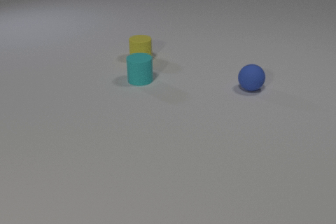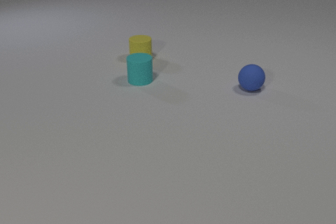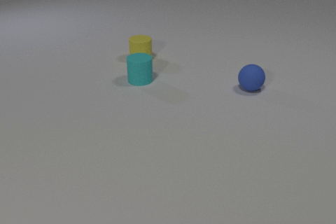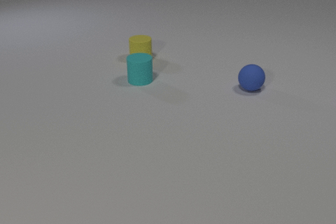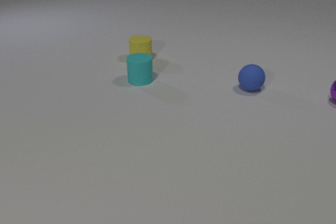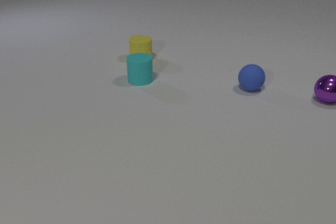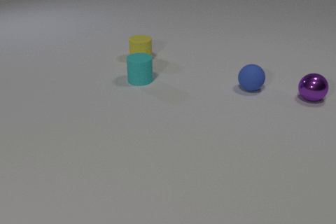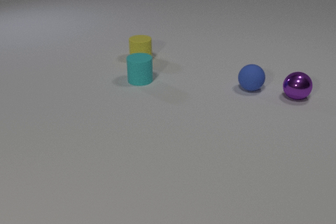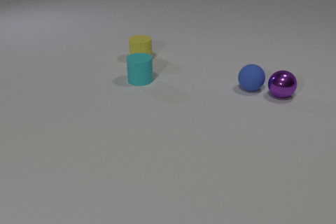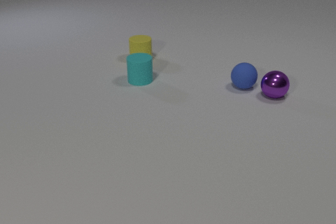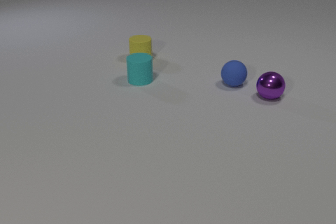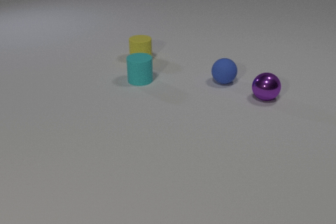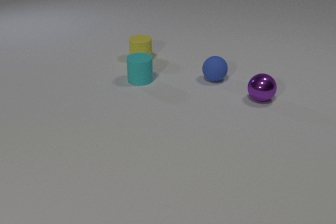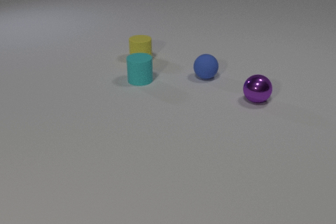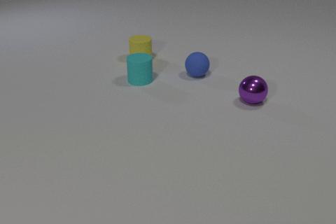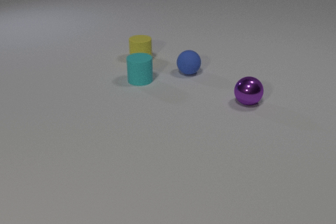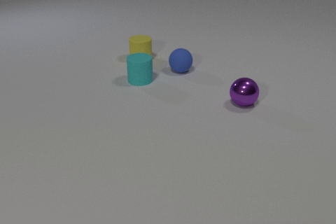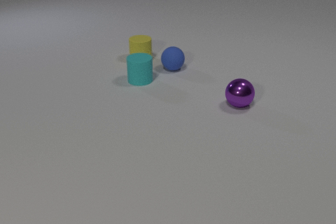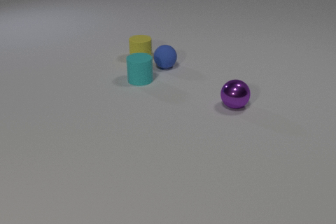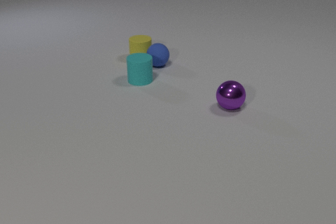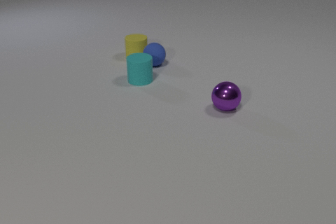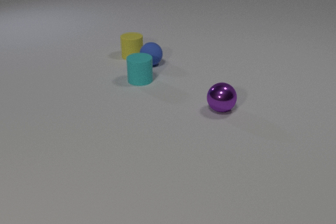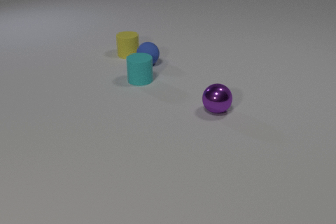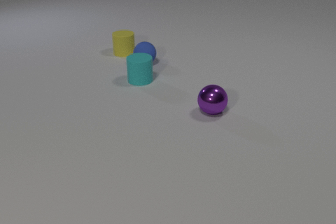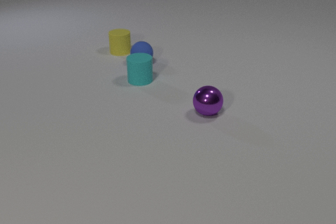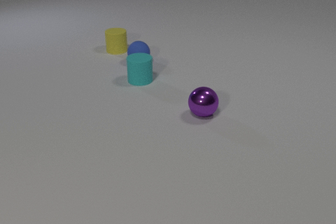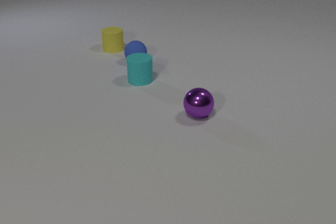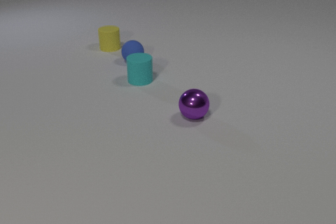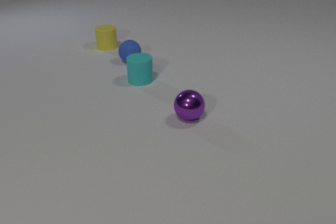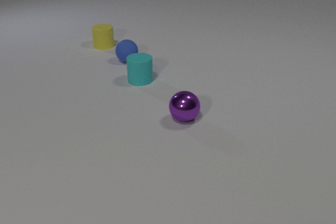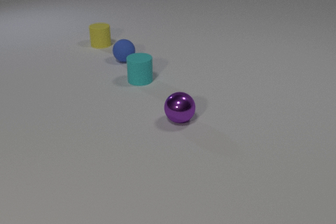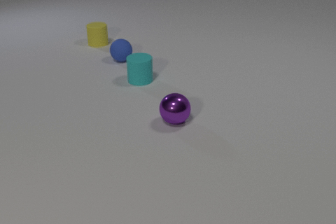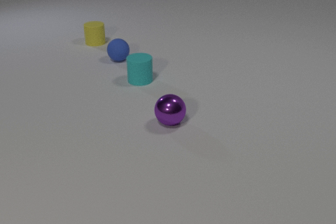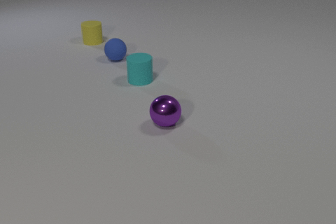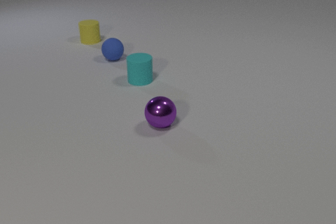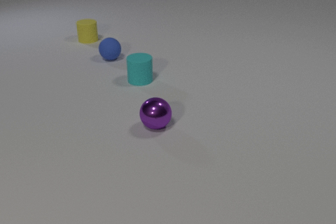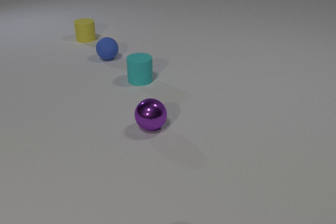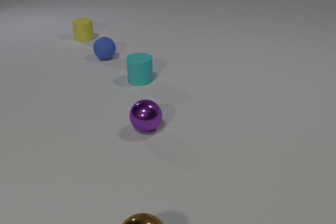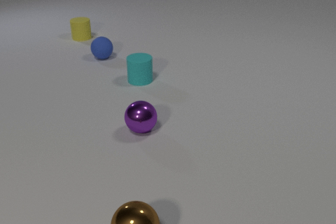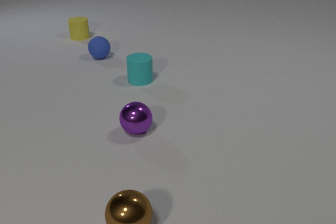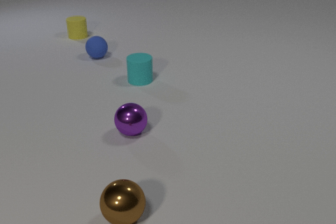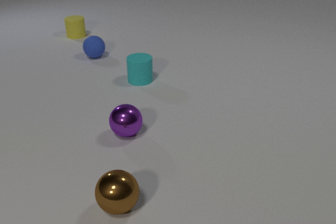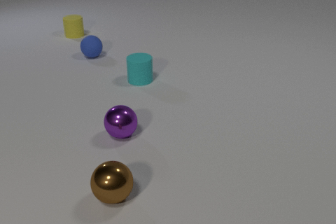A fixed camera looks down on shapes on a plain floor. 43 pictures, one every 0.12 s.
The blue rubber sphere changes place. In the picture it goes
to the left.
The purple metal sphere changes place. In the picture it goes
to the left.
0.00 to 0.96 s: The purple metal sphere comes in at the right edge, rolls to the left.
0.96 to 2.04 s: The purple metal sphere rolls to the left and toward the camera. The blue rubber sphere rolls to the left and away from the camera. The purple metal sphere and the blue rubber sphere collide.
2.04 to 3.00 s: The purple metal sphere rolls to the left and toward the camera. The blue rubber sphere rolls to the left and away from the camera. The yellow rubber cylinder slides away from the camera and to the left. The blue rubber sphere and the yellow rubber cylinder collide.
3.00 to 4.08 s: The purple metal sphere rolls to the left and toward the camera. The blue rubber sphere rolls to the left and away from the camera. The yellow rubber cylinder slides away from the camera and to the left.
4.08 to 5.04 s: The purple metal sphere rolls to the left and toward the camera. The blue rubber sphere rolls to the left and away from the camera. The brown metal sphere comes in at the bottom edge, rolls away from the camera. The yellow rubber cylinder slides away from the camera and to the left.
What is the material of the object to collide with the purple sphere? rubber.
How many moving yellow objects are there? 1.
How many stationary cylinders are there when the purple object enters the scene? 2.
